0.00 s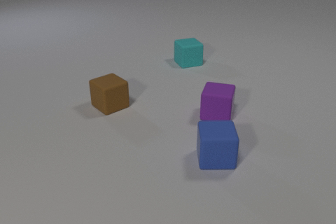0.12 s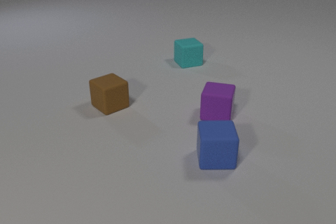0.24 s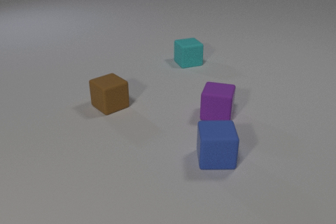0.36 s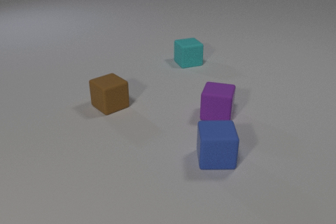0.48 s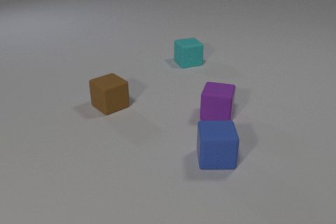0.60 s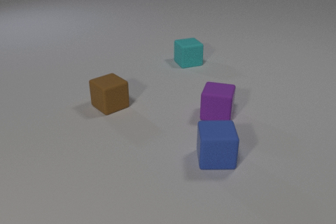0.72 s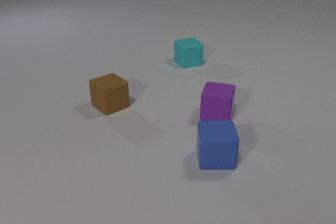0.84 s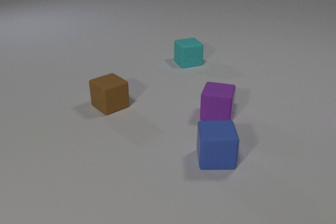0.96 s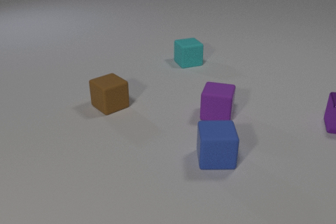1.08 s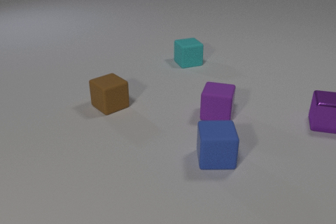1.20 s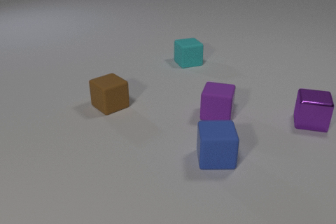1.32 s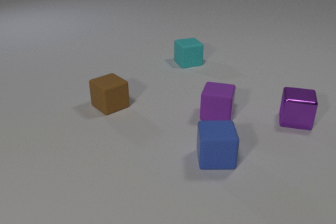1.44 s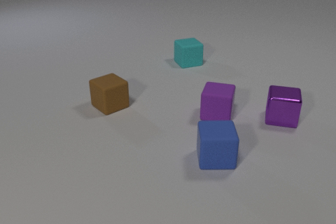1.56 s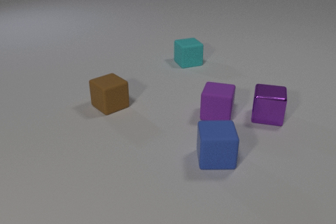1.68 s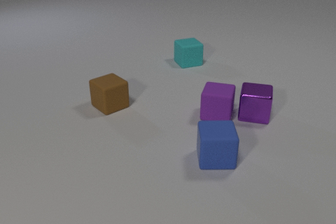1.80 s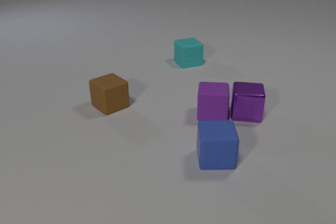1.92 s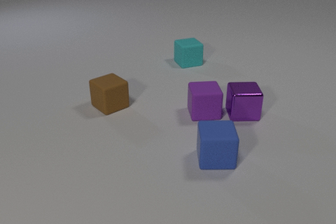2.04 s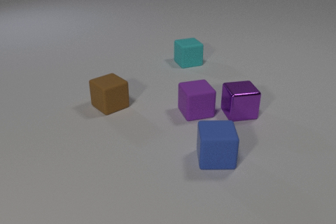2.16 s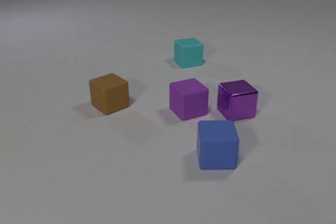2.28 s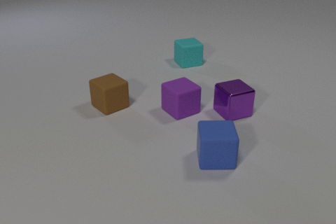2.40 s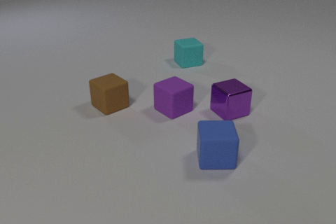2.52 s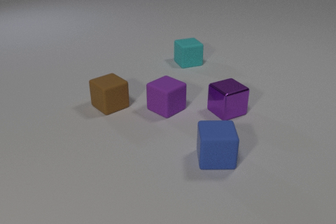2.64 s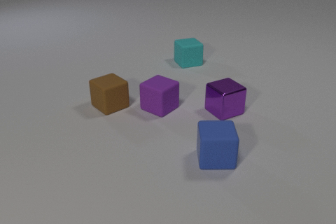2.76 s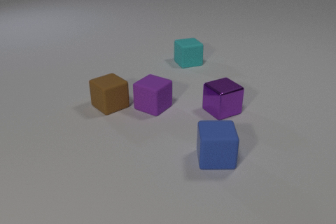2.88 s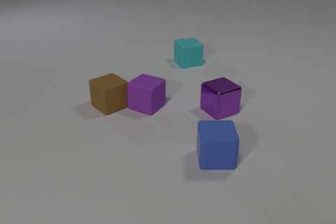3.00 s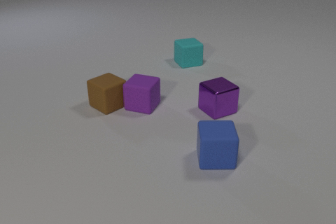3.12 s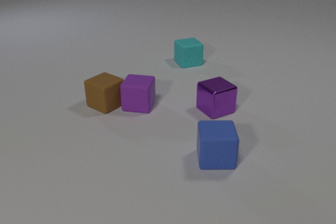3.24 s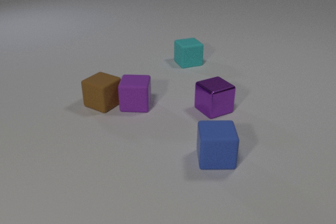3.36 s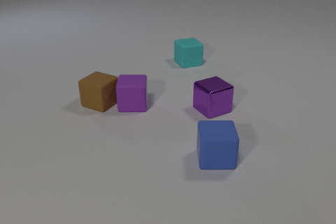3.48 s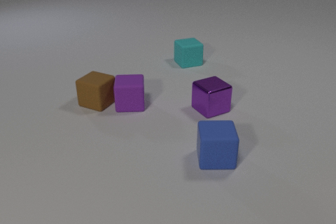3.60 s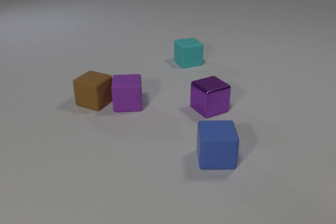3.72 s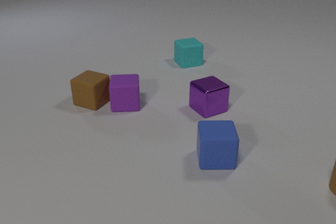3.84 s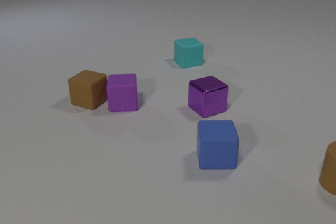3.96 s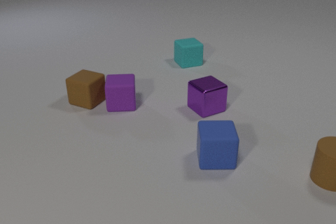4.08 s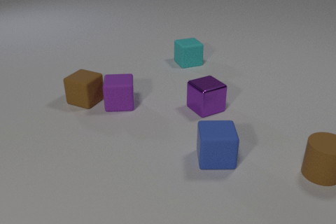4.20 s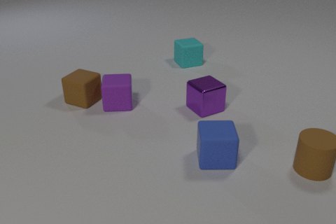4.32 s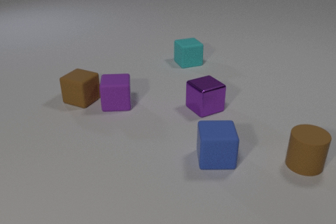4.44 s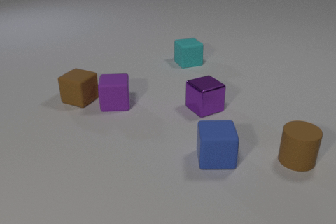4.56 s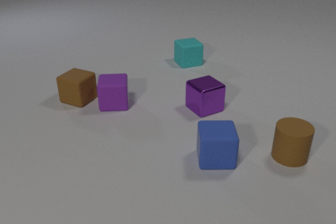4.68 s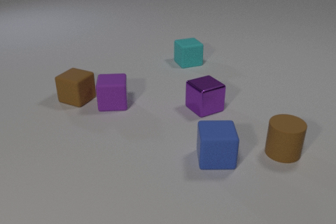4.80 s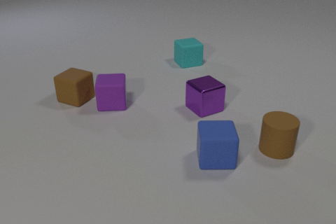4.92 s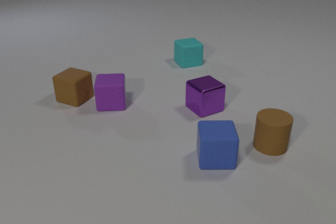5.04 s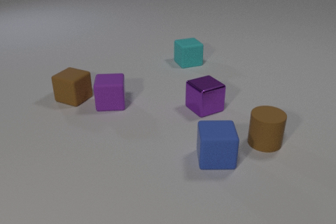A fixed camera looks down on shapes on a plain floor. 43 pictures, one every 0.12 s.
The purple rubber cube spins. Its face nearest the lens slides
to the right.
The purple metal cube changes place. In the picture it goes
to the left.
0.00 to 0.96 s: The purple metal cube comes in at the right edge, slides to the left.
0.96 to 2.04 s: The purple metal cube slides to the left, spins counterclockwise seen from above by about 30 degrees, its near face sliding to the right. The purple rubber cube slides to the left, spins counterclockwise seen from above by about 30 degrees, its near face sliding to the right. The purple metal cube and the purple rubber cube collide.
2.04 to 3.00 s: The purple metal cube slides to the left. The purple rubber cube slides to the left, spins counterclockwise seen from above by about 60 degrees, its near face sliding to the right. The purple rubber cube and the brown rubber cube collide.
3.00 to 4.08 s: The purple metal cube slides to the left. The purple rubber cube slides to the left, spins counterclockwise seen from above by about 30 degrees, its near face sliding to the right. The brown rubber cylinder comes in at the right edge, slides to the left and away from the camera. The brown rubber cube slides to the left and away from the camera.
4.08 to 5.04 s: The purple rubber cube slides to the left. The brown rubber cylinder slides to the left and away from the camera. The brown rubber cube slides to the left and away from the camera.
Are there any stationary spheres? no.
What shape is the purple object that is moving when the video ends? cube.
How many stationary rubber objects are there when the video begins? 4.
